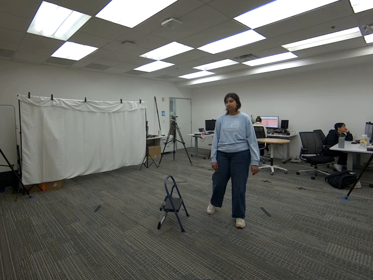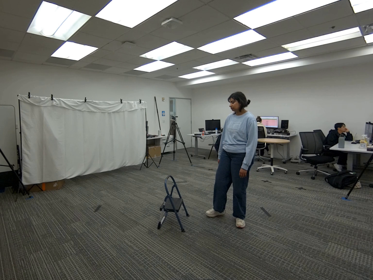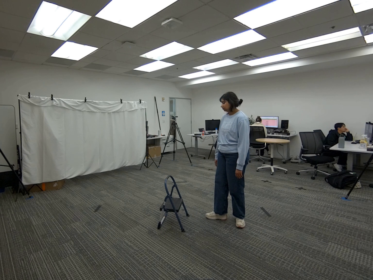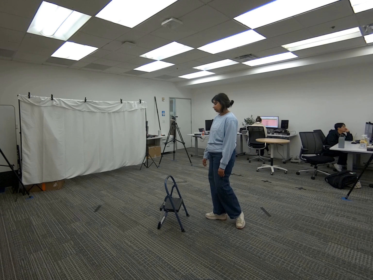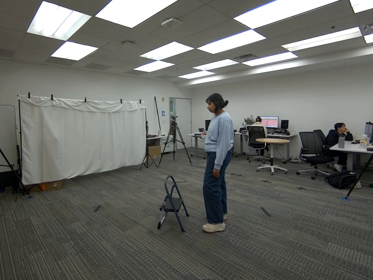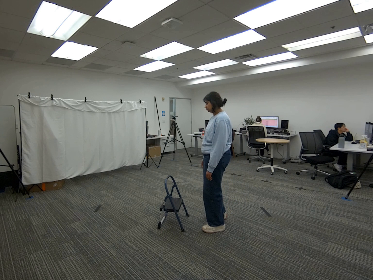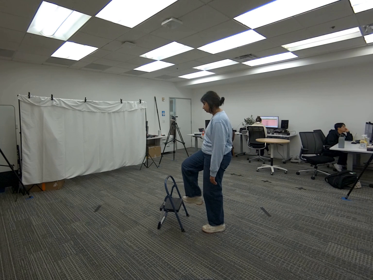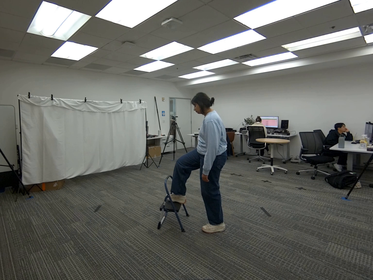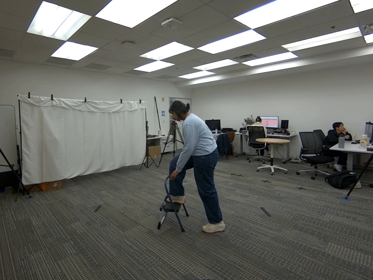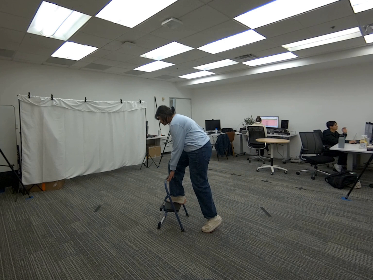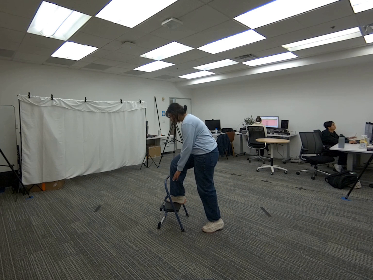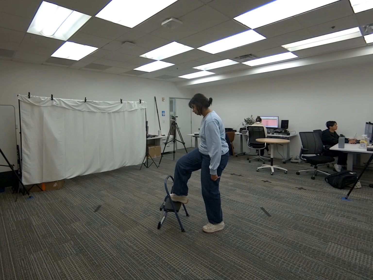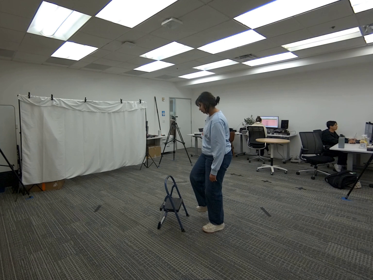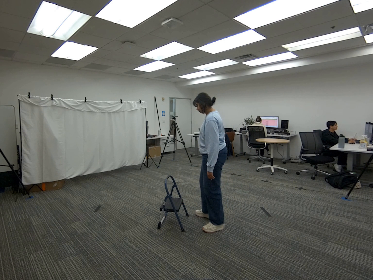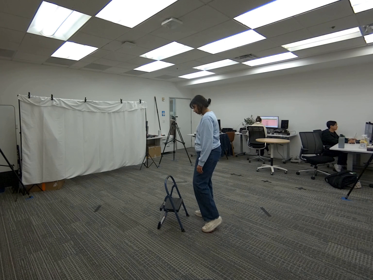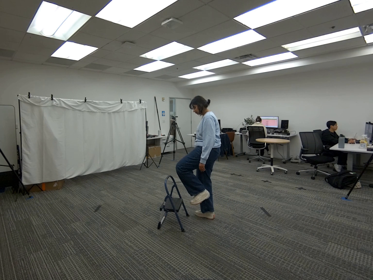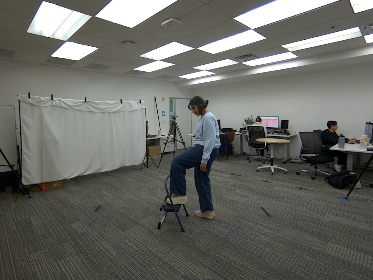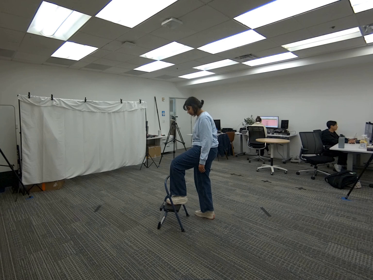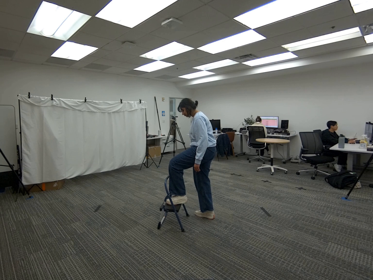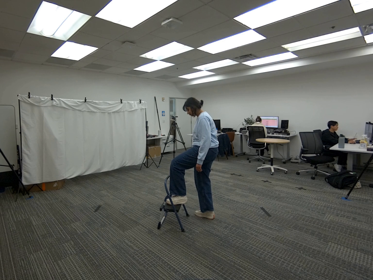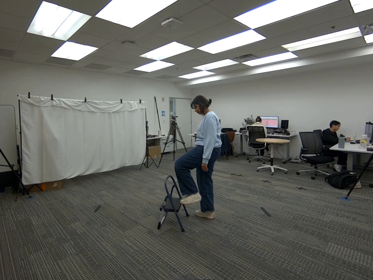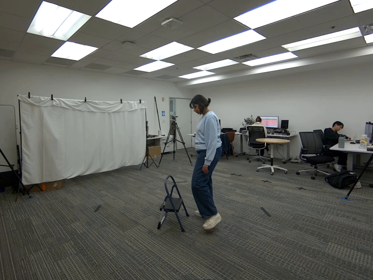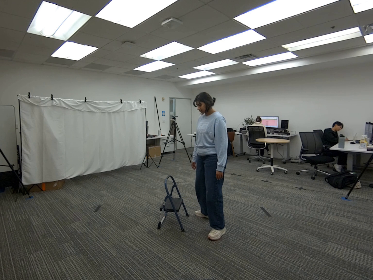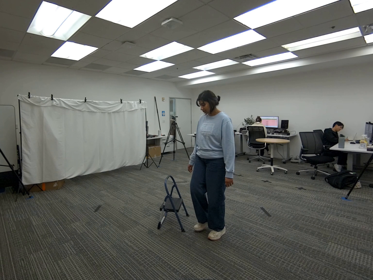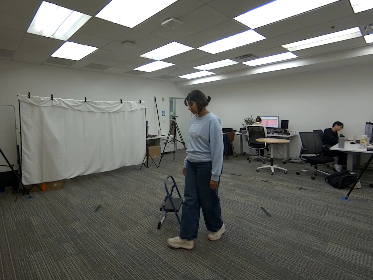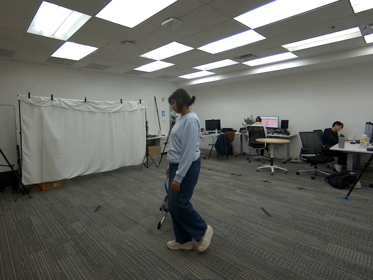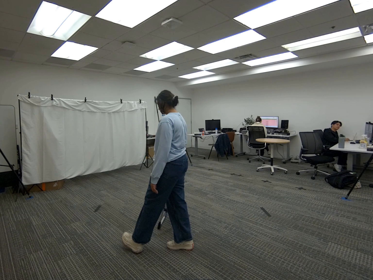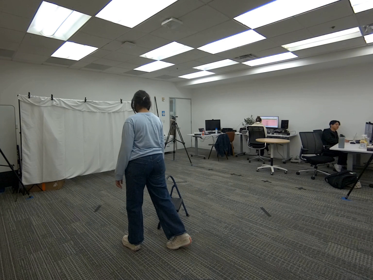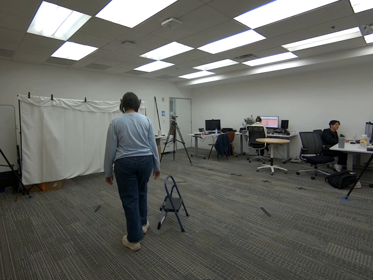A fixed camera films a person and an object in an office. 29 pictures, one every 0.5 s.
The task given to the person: Walk over to the step ladder and step onto the step ladder using both feet.
